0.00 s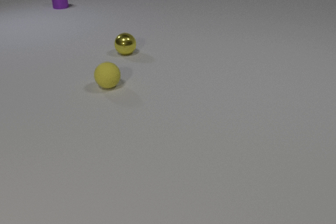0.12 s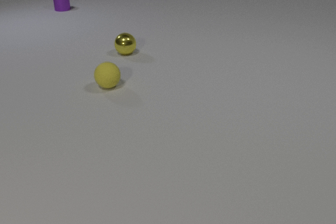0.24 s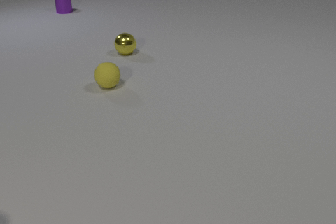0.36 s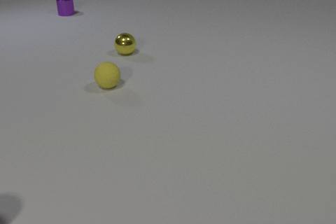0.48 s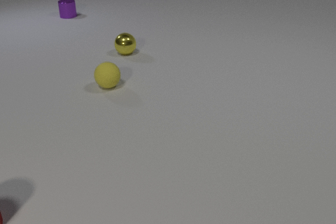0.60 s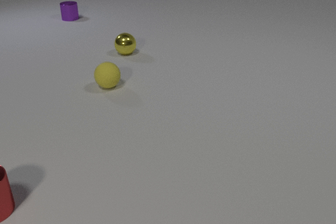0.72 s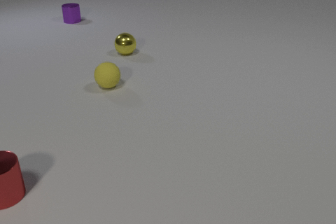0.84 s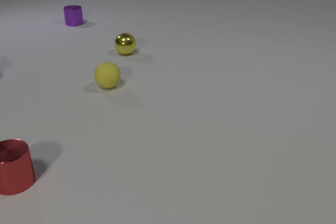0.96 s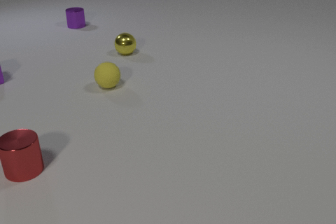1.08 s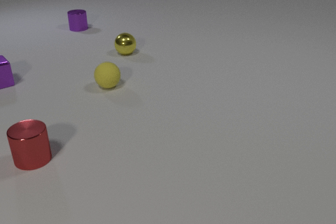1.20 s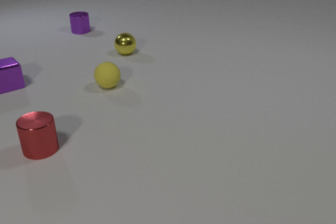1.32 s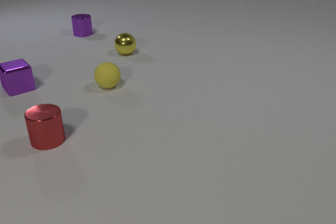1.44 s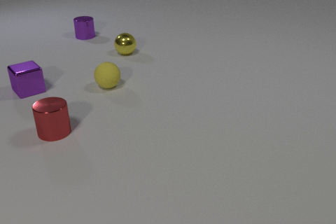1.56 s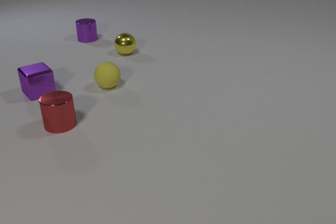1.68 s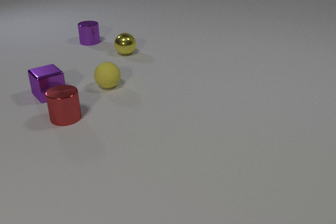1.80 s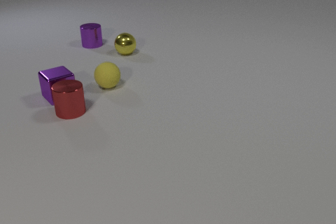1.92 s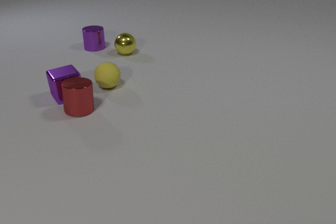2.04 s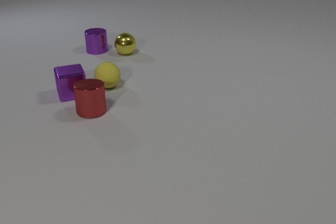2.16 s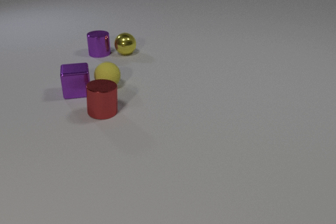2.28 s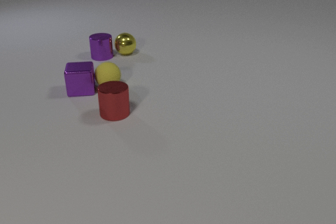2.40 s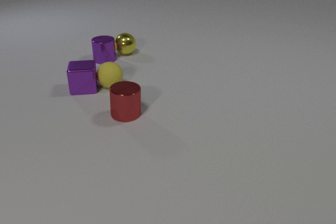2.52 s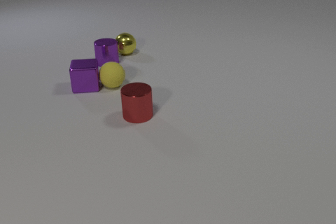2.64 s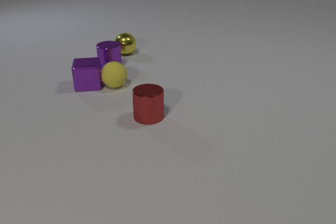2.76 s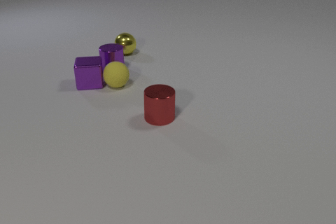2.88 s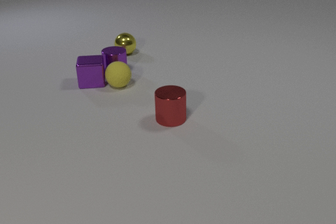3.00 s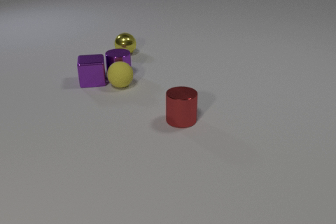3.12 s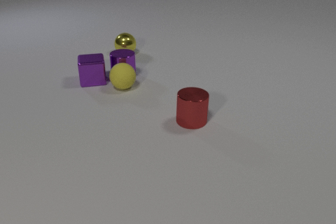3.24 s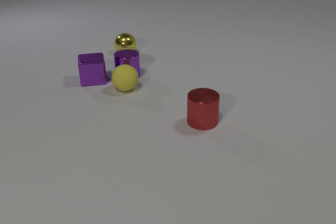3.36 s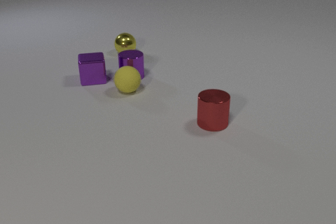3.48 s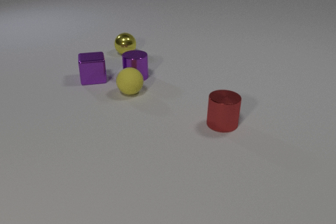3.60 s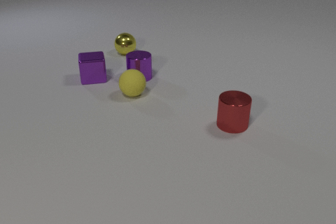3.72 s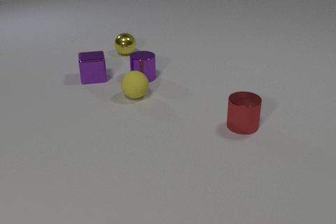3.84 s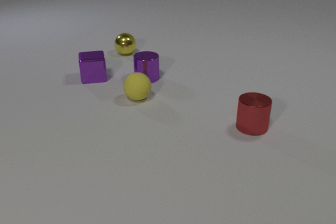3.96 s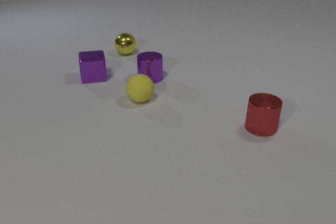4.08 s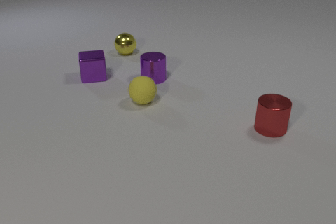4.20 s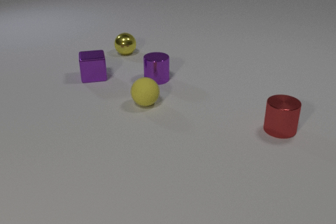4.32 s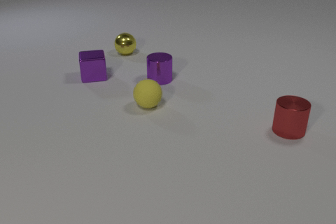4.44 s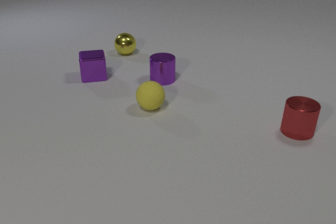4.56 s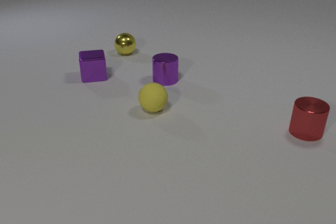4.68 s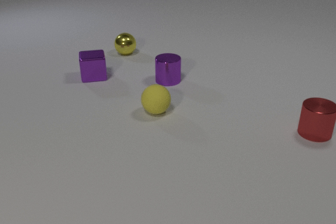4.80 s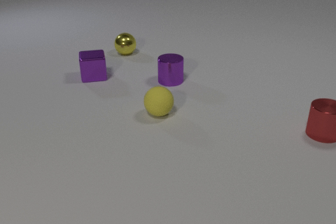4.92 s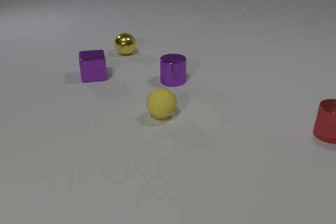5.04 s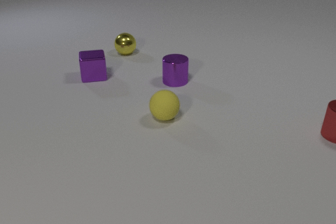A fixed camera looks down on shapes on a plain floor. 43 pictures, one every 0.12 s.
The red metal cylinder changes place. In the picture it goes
to the right.
The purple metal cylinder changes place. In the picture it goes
toward the camera.
0.00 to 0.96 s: The red metal cylinder comes in at the left edge, slides away from the camera and to the right. The purple metal cube comes in at the left edge. The purple metal cylinder slides toward the camera.
0.96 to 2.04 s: The red metal cylinder slides away from the camera and to the right. The purple metal cube slides to the right and toward the camera. The purple metal cylinder slides toward the camera. The red metal cylinder and the purple metal cube collide.
2.04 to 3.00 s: The red metal cylinder slides to the right. The purple metal cube slides away from the camera and to the right. The yellow rubber sphere rolls to the right. The purple metal cylinder slides toward the camera. The purple metal cube and the yellow rubber sphere collide. The purple metal cube and the purple metal cylinder collide. The yellow rubber sphere and the purple metal cylinder collide.
3.00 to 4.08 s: The red metal cylinder slides to the right. The purple metal cube slides away from the camera. The yellow rubber sphere rolls toward the camera and to the right. The purple metal cylinder slides to the right.
4.08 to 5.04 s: The red metal cylinder slides to the right. The yellow rubber sphere rolls toward the camera and to the right. The purple metal cylinder slides to the right.
What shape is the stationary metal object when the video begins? sphere.
What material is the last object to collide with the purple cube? metal.
What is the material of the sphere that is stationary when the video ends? metal.
